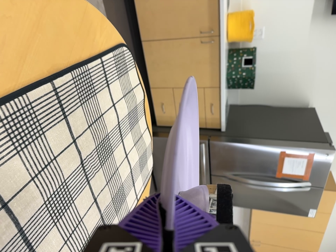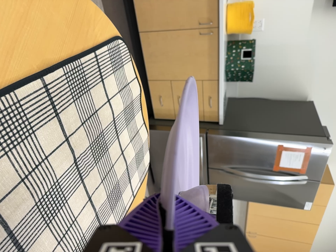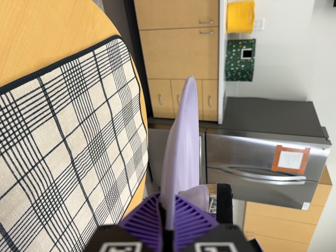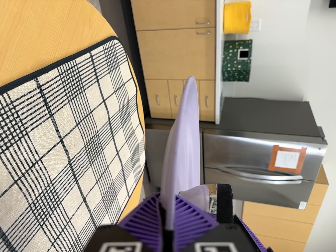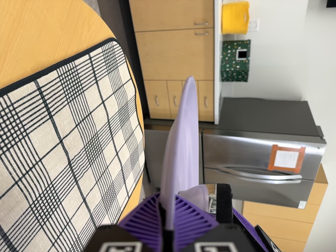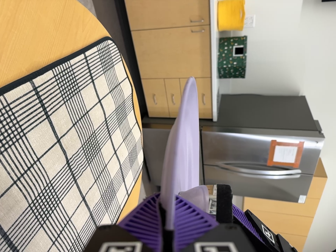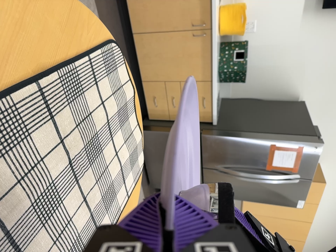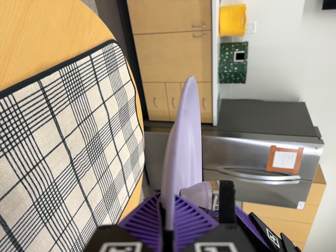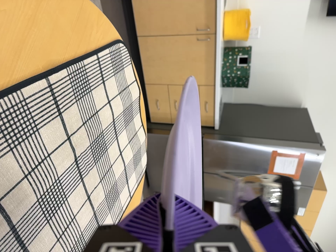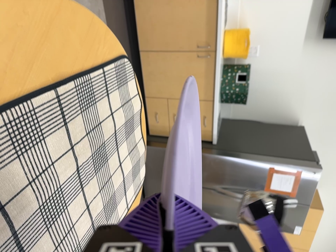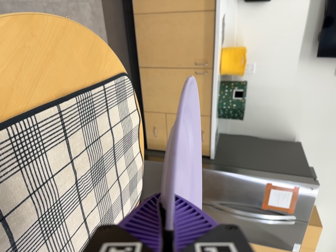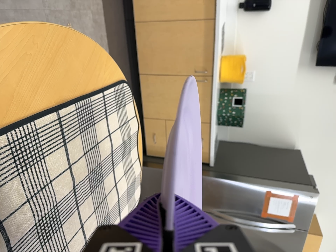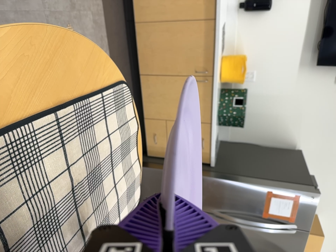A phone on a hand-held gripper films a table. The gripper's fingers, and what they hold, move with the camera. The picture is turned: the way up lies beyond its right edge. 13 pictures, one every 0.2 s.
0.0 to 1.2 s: The camera shifts only a little, or ends up much as it began.
1.2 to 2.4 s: The camera travels backward, about 5 cm, so what stands in front gets smaller. Its aim tips toward the top of its view by about 10 degrees, and the scene shifts downward.
The film runs forward here.
